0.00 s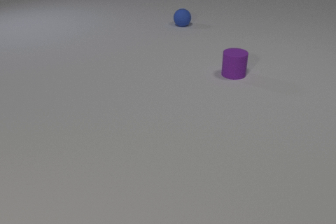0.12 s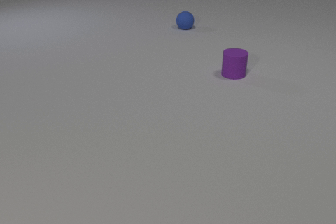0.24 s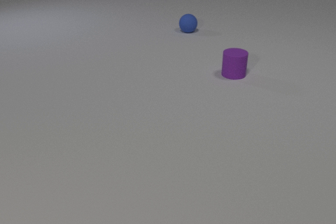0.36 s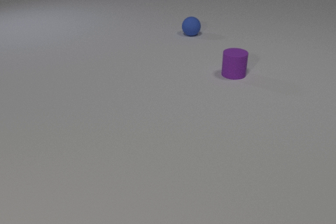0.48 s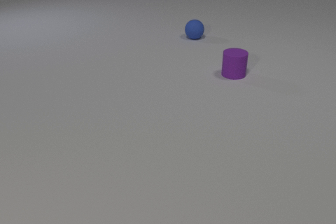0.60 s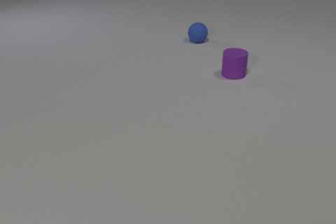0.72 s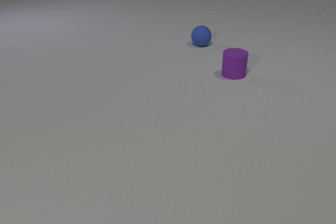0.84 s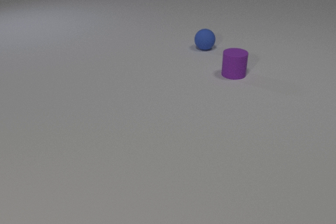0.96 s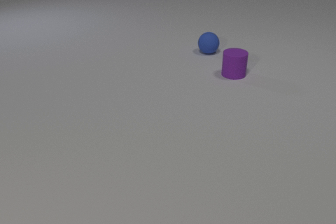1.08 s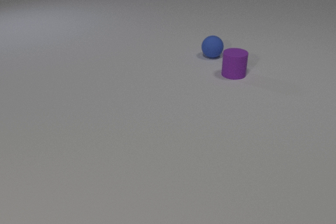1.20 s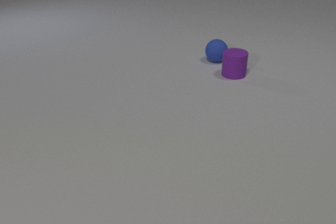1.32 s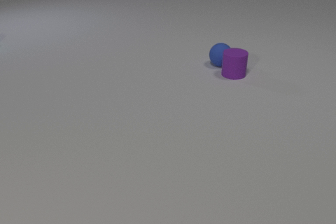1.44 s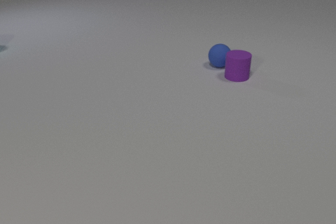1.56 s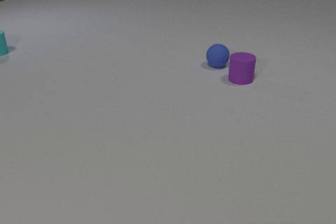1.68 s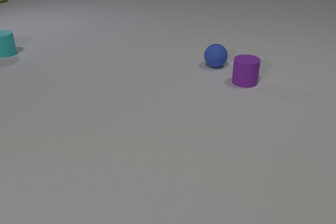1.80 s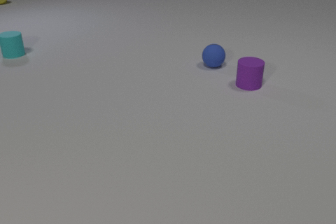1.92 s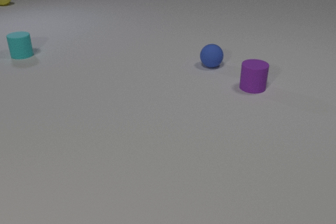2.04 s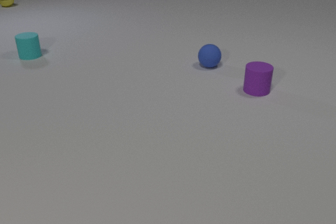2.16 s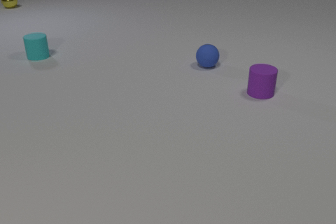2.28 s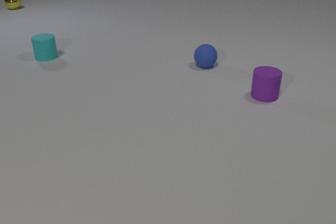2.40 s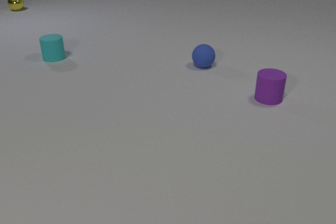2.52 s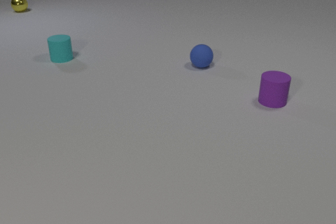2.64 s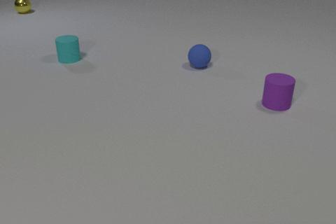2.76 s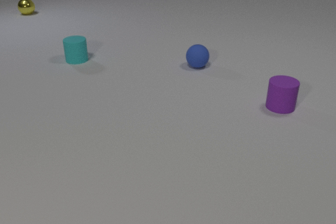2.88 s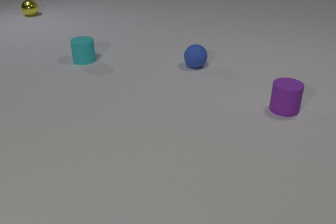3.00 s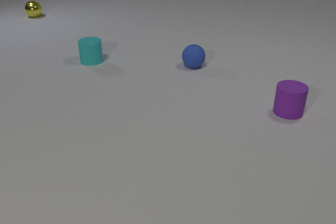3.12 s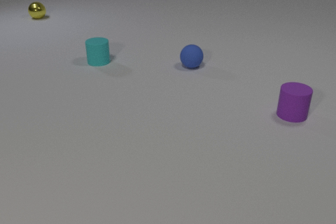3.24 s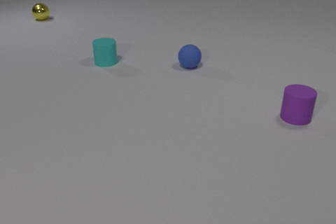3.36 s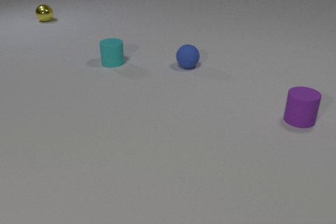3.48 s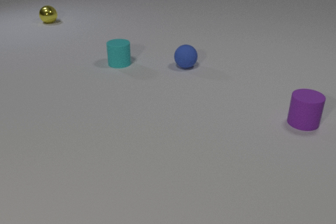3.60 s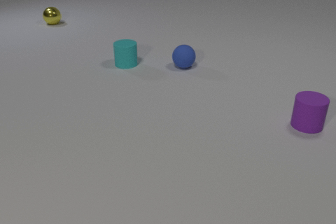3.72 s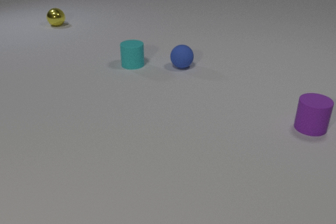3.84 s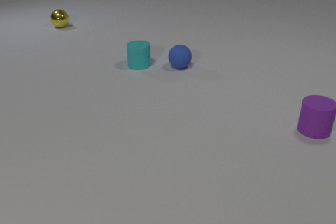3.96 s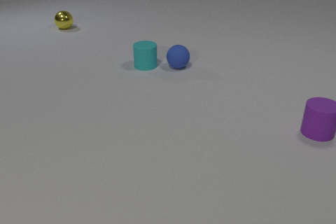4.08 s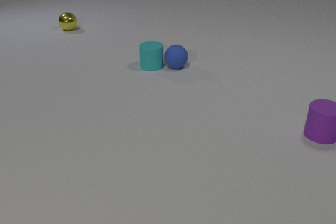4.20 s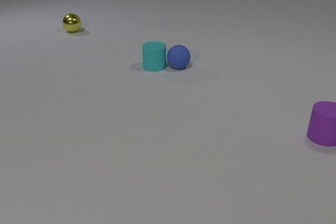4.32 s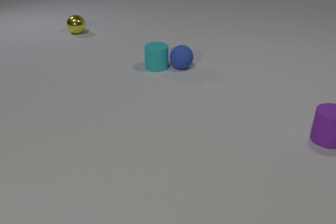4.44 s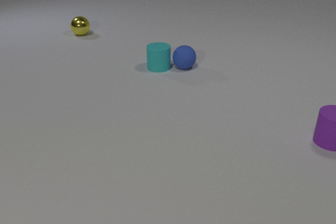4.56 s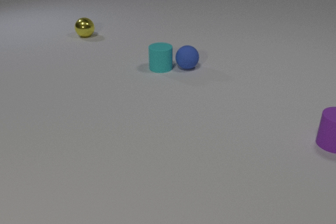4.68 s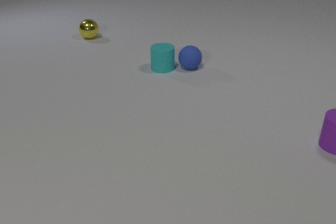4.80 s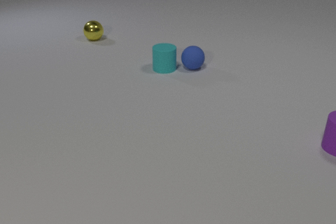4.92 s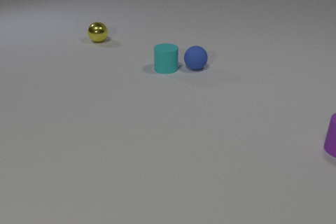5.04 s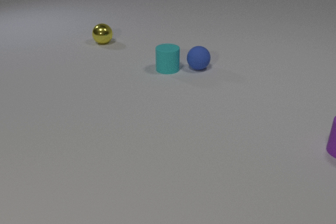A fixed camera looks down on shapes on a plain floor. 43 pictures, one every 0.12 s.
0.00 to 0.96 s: The blue rubber sphere rolls toward the camera.
0.96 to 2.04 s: The blue rubber sphere rolls toward the camera. The purple rubber cylinder slides toward the camera and to the right. The cyan rubber cylinder comes in at the left edge, slides to the right and toward the camera. The yellow metal sphere comes in at the top edge, rolls toward the camera and to the right. The blue rubber sphere and the purple rubber cylinder collide.
2.04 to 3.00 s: The blue rubber sphere rolls to the left. The purple rubber cylinder slides toward the camera and to the right. The cyan rubber cylinder slides to the right and toward the camera. The yellow metal sphere rolls toward the camera and to the right.
3.00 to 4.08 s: The blue rubber sphere rolls to the left. The purple rubber cylinder slides toward the camera and to the right. The cyan rubber cylinder slides to the right. The yellow metal sphere rolls toward the camera and to the right. The blue rubber sphere and the cyan rubber cylinder collide.
4.08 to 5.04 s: The blue rubber sphere rolls to the right. The purple rubber cylinder slides to the right and toward the camera. The cyan rubber cylinder slides to the right and toward the camera. The yellow metal sphere rolls toward the camera and to the right.
How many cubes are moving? 0.
How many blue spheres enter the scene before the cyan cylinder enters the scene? 0.
What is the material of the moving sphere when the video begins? rubber.
